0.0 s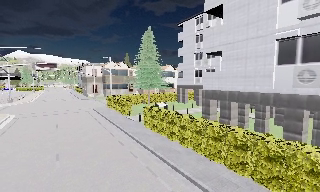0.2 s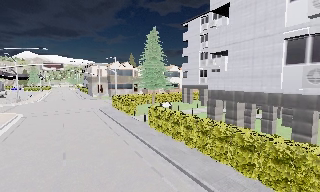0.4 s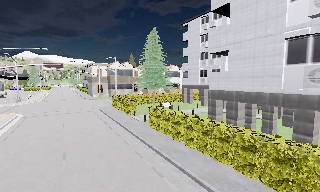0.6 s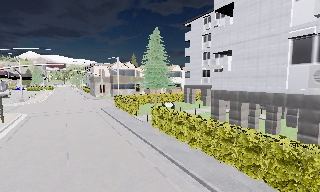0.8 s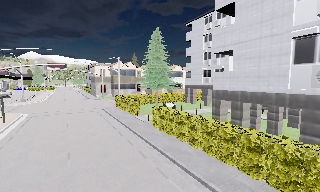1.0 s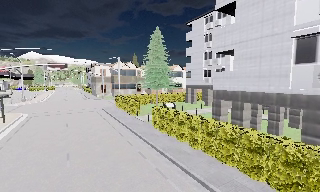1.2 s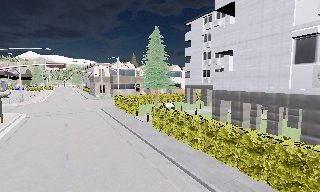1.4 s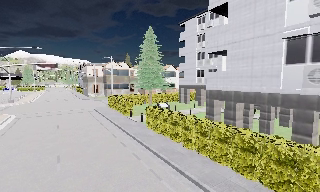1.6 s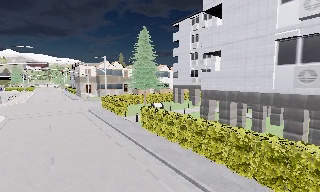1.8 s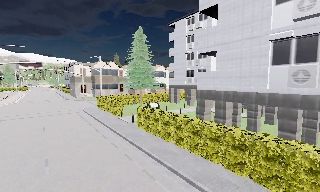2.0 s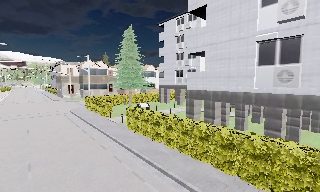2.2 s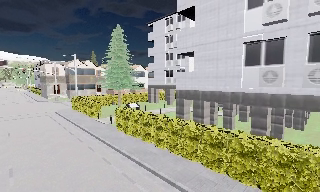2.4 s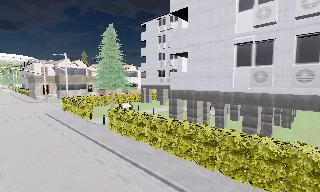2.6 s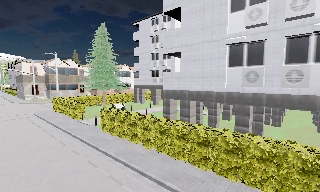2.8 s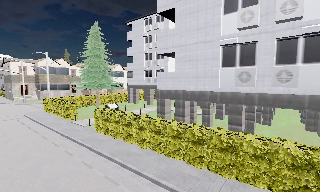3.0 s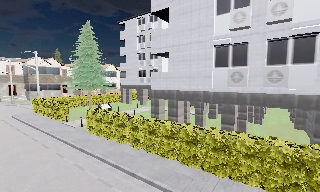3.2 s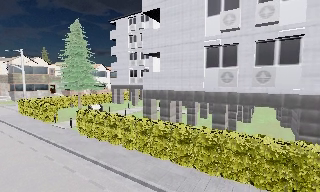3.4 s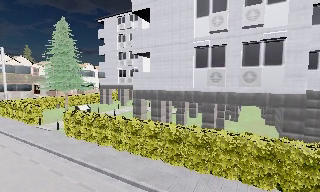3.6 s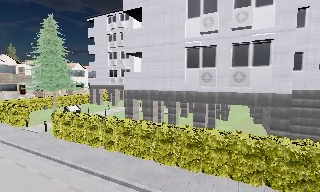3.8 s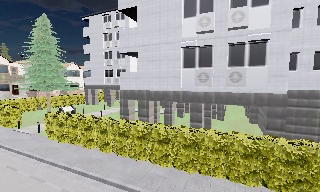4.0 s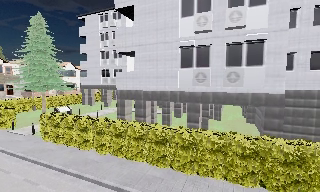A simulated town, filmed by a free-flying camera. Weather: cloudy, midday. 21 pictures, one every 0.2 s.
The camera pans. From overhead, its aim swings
clockwise.
The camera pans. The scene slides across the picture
to the left.
0.0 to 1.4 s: The camera shifts only a little, or ends up much as it began.
1.4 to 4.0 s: The camera pans to its right, which is clockwise from overhead, by about 35 degrees.
The film runs forward here.
